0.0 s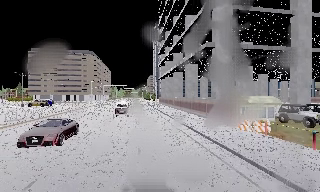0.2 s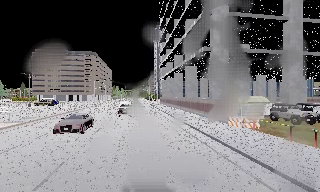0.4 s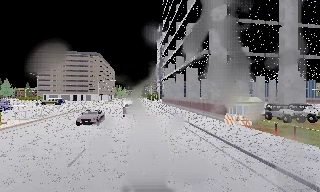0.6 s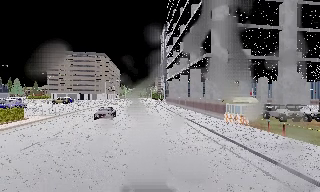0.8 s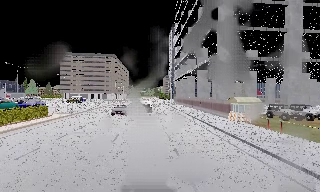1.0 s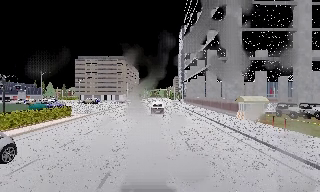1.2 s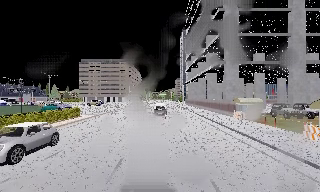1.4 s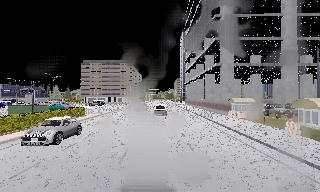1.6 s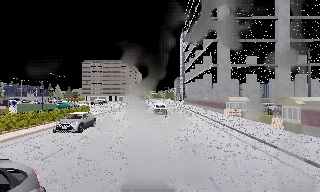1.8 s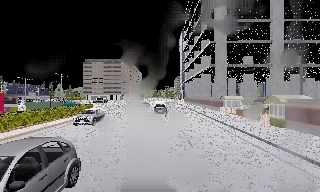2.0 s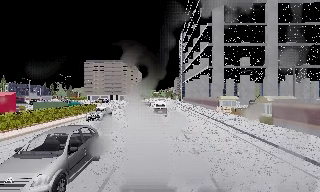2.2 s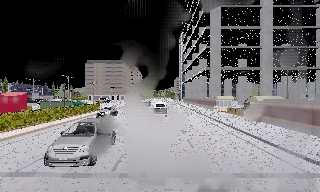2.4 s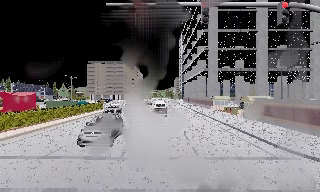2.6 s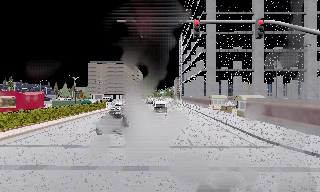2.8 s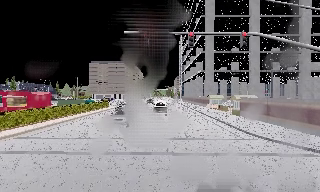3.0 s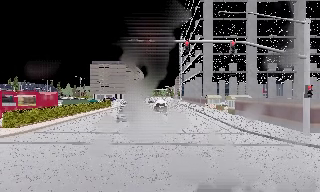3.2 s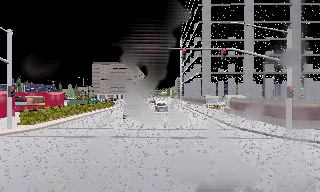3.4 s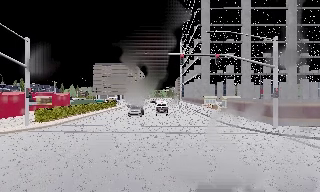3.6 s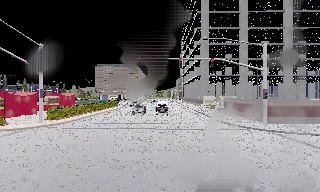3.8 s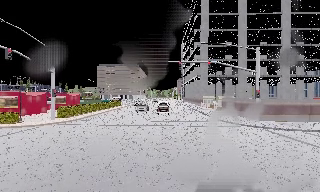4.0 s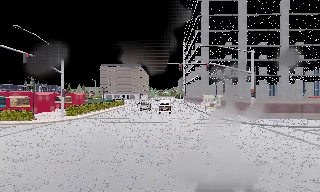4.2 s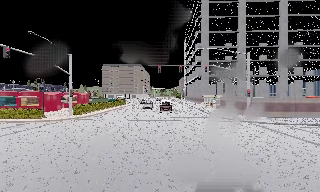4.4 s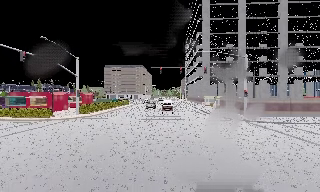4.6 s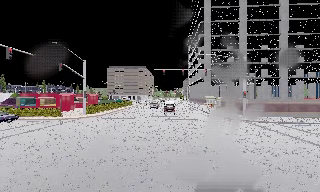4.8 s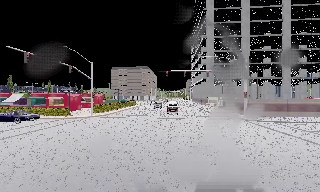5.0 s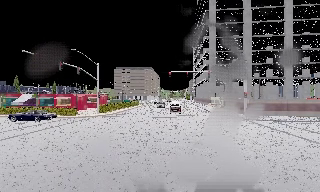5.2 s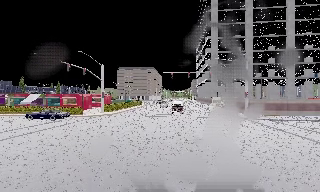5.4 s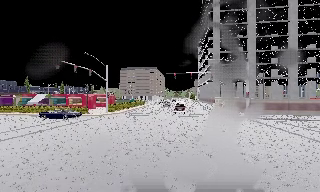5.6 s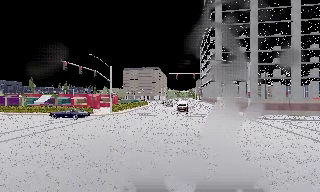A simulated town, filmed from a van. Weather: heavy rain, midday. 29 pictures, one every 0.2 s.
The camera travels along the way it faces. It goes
backward.
0.0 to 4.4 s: The camera pans to its left, which is counterclockwise from overhead, by about 10 degrees. It travels backward, about 30 m, so what stands in front gets smaller.
4.4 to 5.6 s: The camera travels backward, about 5 m, so what stands in front gets smaller. It loses speed.
The film runs backward here.
